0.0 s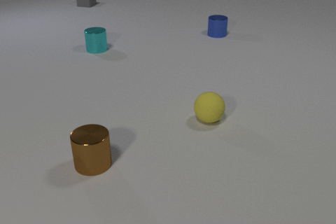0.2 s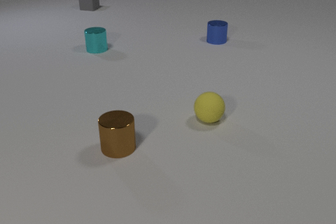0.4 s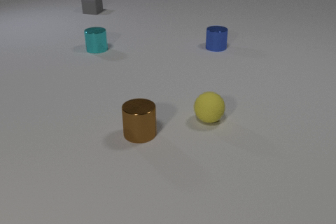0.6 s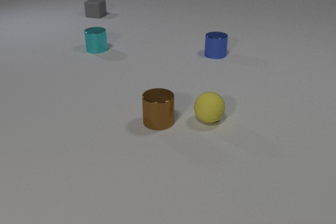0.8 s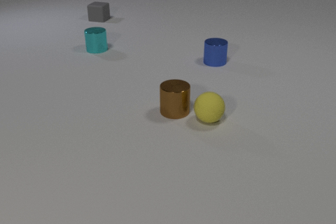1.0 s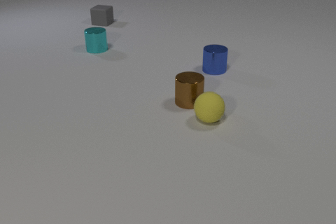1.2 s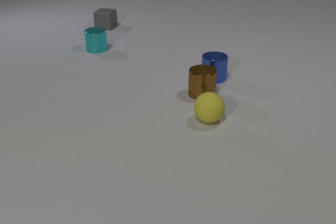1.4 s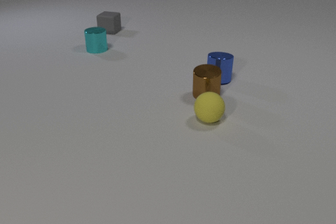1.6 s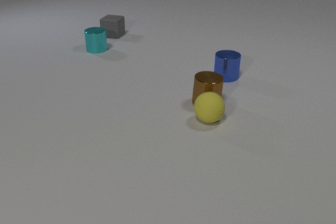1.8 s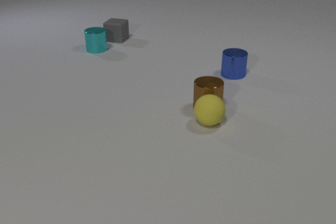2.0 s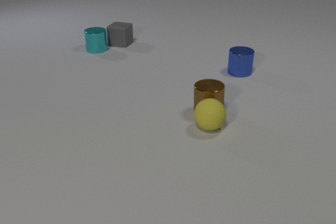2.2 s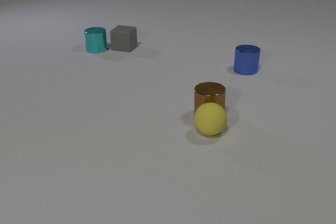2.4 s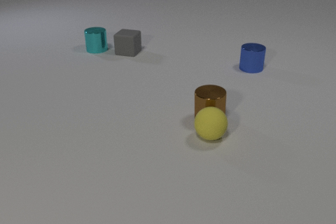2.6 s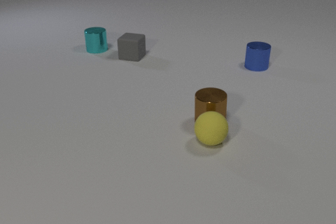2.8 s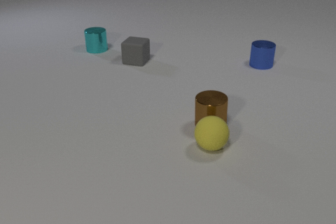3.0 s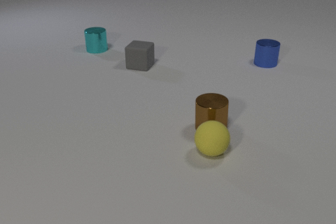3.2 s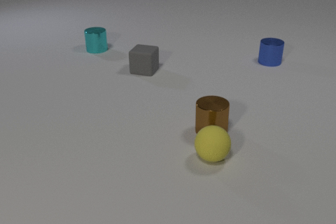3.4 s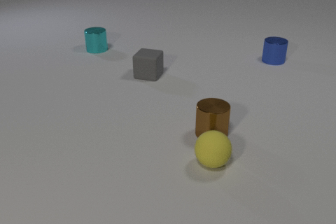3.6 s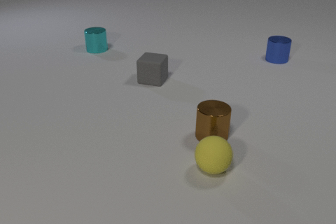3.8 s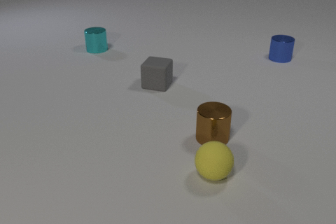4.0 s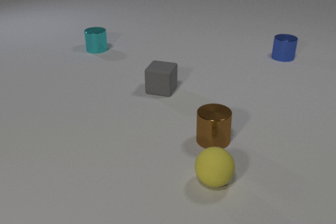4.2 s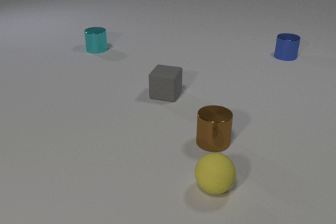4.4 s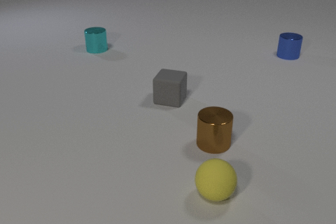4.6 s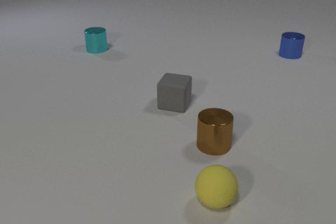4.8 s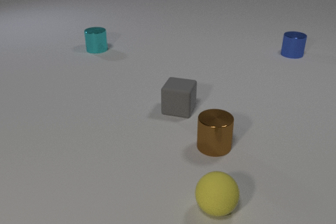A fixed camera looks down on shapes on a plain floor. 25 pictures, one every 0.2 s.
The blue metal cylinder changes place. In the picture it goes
to the right.
The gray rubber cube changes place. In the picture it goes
toward the camera.
0.0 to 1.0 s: The blue metal cylinder slides toward the camera. The brown metal cylinder slides away from the camera and to the right. The gray rubber cube slides toward the camera.
1.0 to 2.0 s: The blue metal cylinder slides to the right. The brown metal cylinder slides to the right and toward the camera. The yellow rubber sphere rolls toward the camera. The gray rubber cube slides toward the camera. The blue metal cylinder and the brown metal cylinder collide. The brown metal cylinder and the yellow rubber sphere collide.
2.0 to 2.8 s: The blue metal cylinder slides away from the camera and to the right. The brown metal cylinder slides toward the camera. The yellow rubber sphere rolls toward the camera. The gray rubber cube slides toward the camera.
2.8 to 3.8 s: The blue metal cylinder slides away from the camera and to the right. The brown metal cylinder slides toward the camera. The yellow rubber sphere rolls toward the camera. The gray rubber cube slides toward the camera.
3.8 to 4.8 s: The blue metal cylinder slides away from the camera and to the right. The brown metal cylinder slides toward the camera. The yellow rubber sphere rolls toward the camera. The gray rubber cube slides toward the camera and to the right.
What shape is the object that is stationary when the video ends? cylinder.
What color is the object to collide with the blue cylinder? brown.
How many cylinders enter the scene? 0.
